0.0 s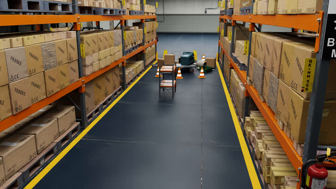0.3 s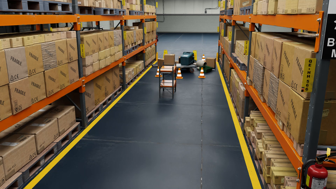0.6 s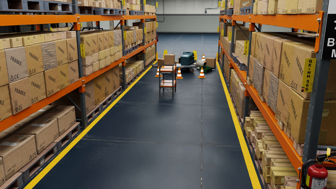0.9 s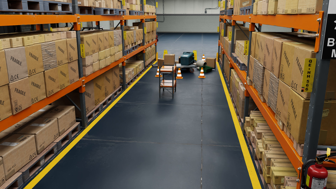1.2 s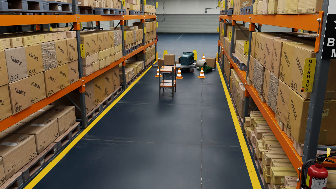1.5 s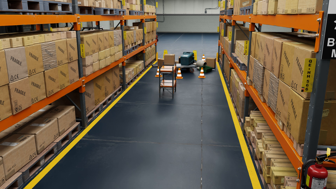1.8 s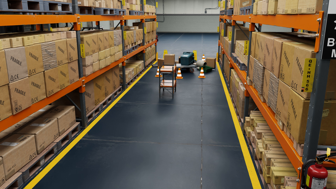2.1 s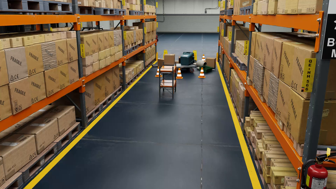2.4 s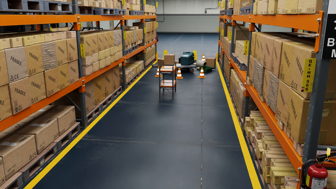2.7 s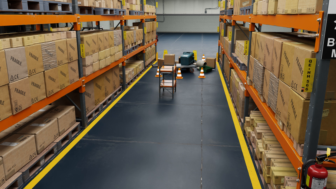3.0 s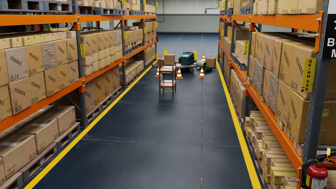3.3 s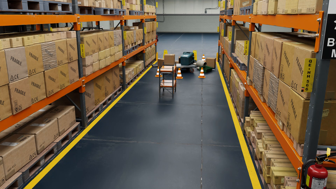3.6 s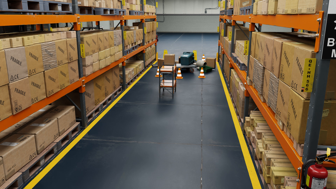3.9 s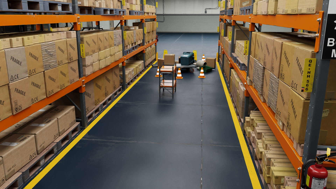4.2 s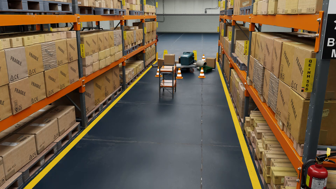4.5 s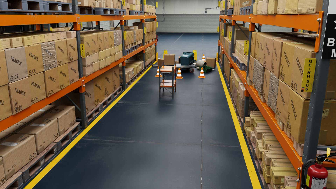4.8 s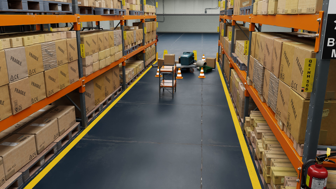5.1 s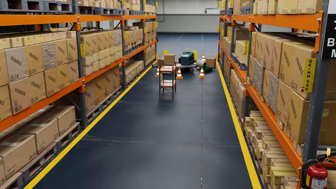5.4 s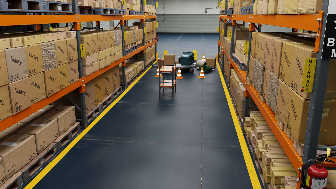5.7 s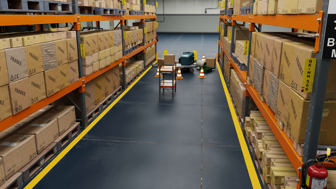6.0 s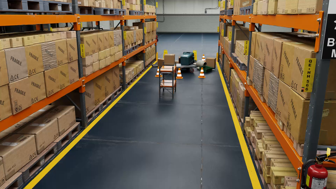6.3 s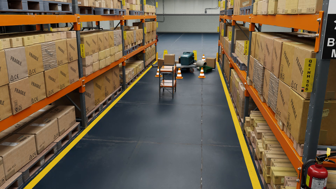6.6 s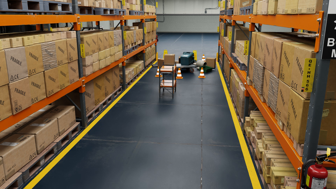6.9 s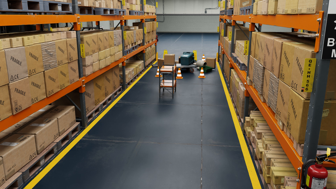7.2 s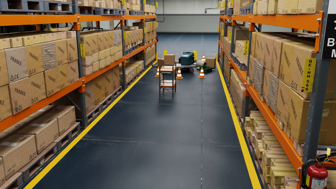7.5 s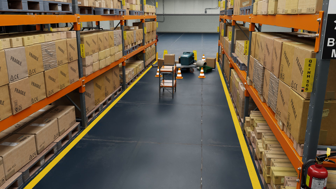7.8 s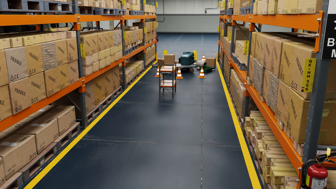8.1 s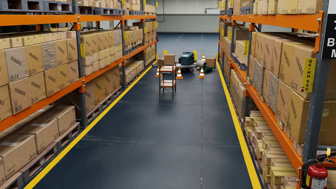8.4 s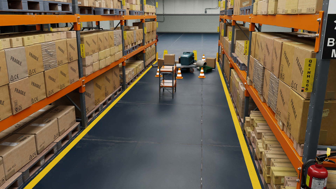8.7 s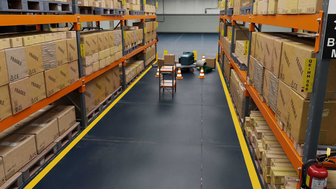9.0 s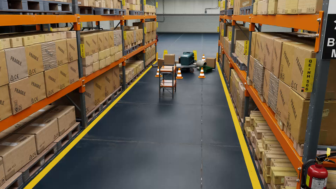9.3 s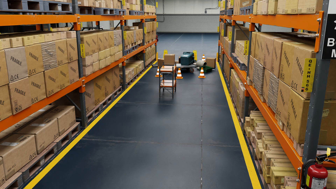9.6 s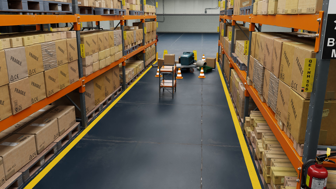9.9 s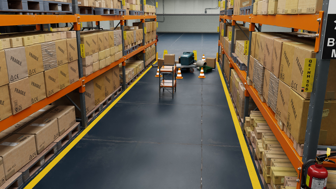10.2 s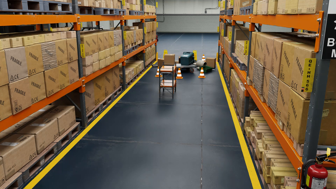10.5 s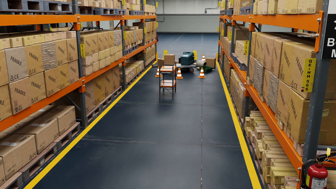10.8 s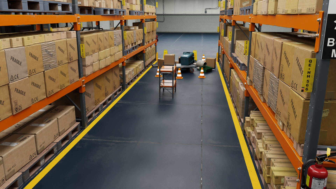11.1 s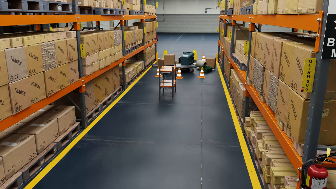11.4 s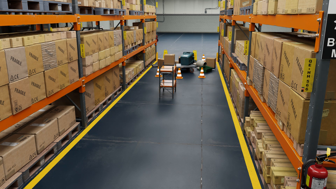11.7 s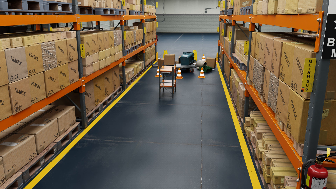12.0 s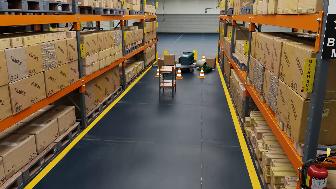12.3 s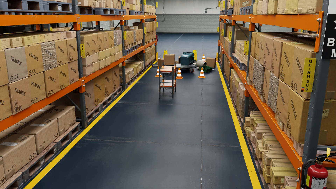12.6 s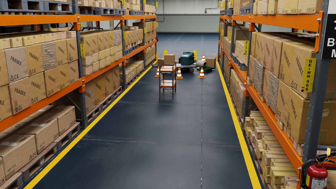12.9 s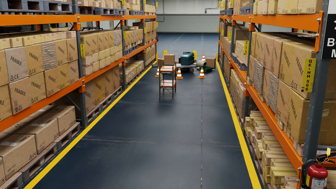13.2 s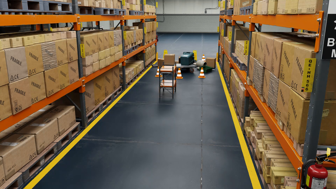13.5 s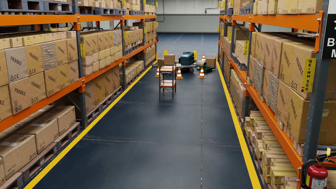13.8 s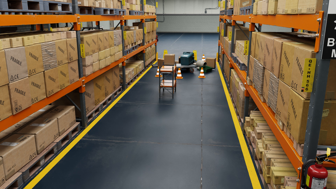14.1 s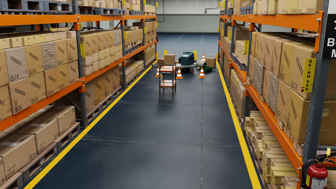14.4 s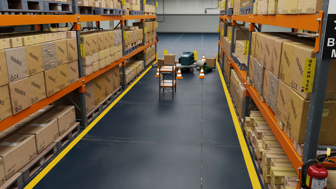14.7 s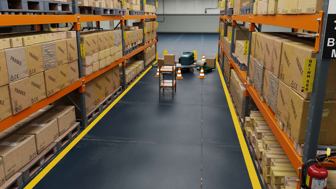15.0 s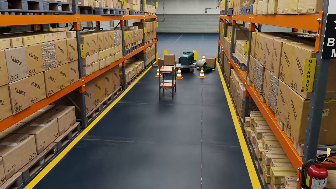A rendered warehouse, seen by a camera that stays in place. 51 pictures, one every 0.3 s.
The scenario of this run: A forklift runs into an object in its way.
